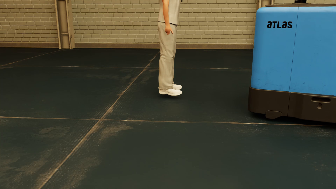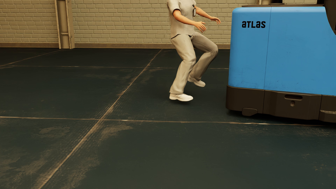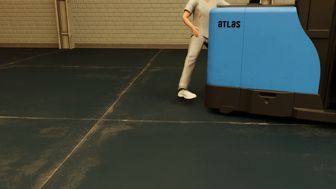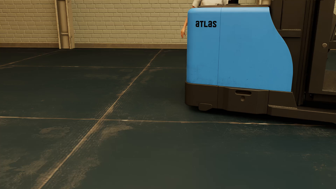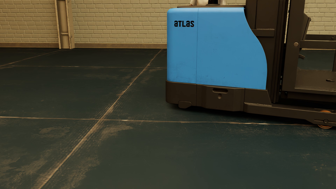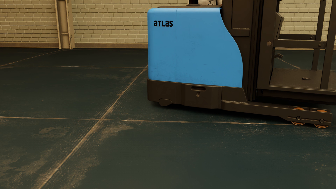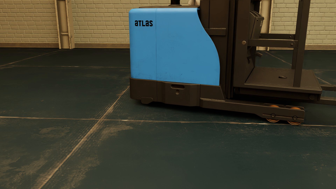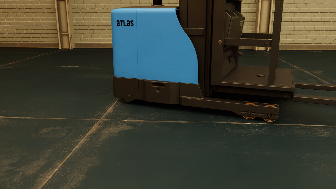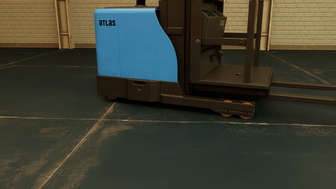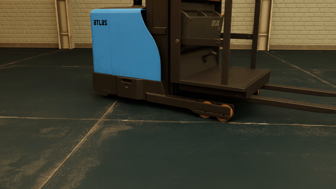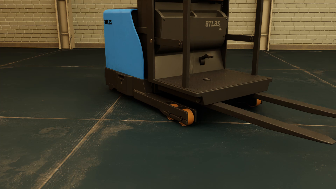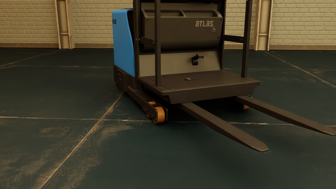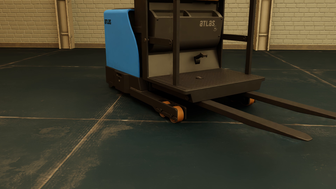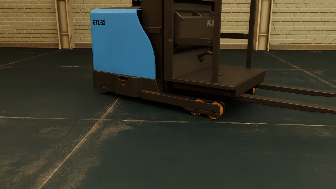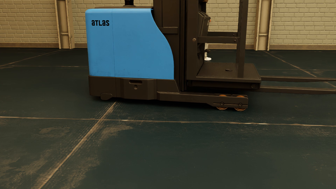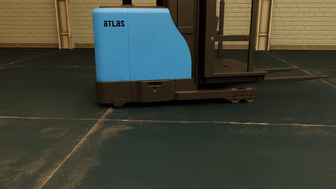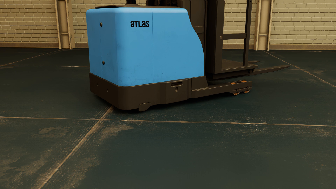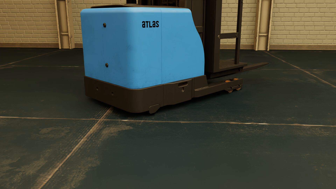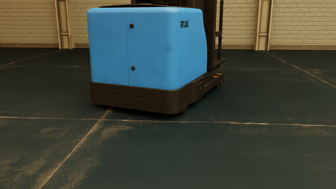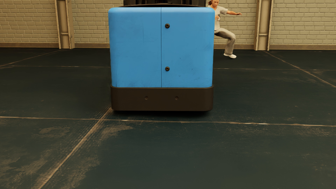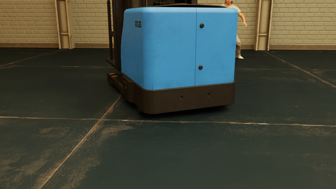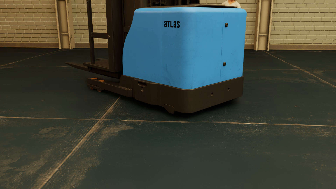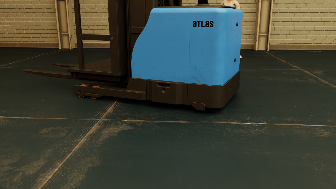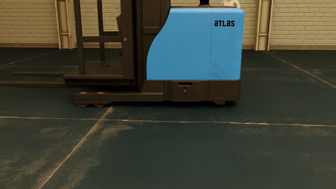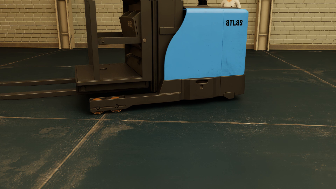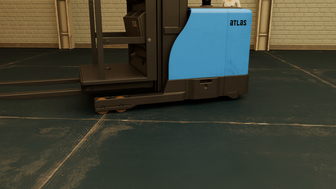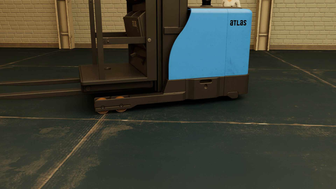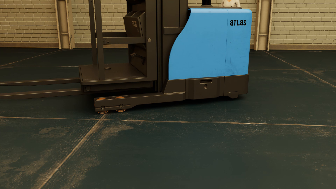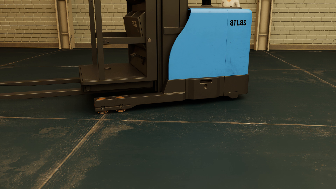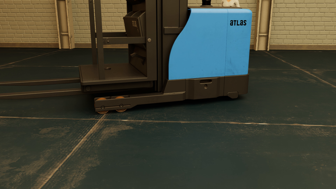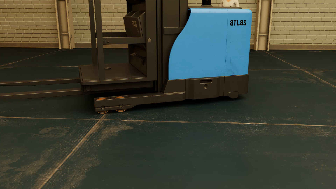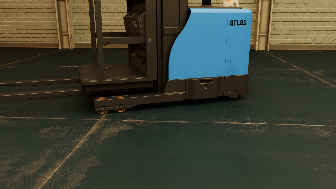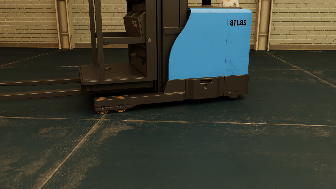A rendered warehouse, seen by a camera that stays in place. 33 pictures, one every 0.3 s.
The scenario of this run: Near miss between a forklift and a person.
